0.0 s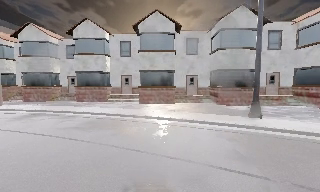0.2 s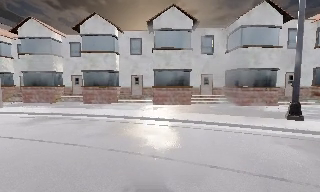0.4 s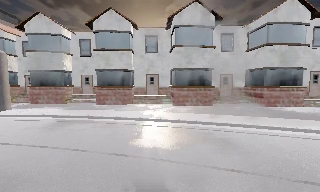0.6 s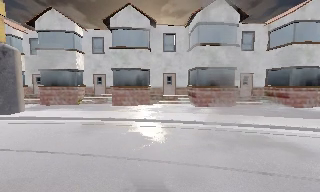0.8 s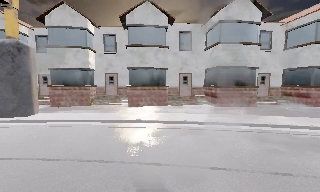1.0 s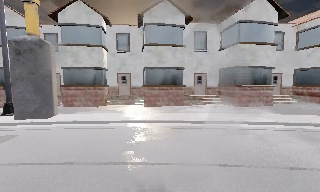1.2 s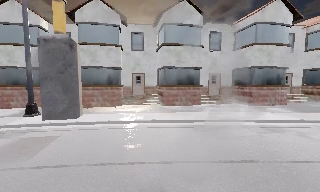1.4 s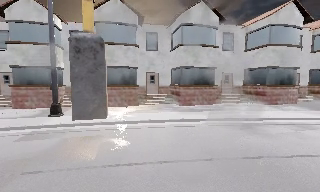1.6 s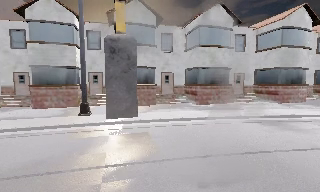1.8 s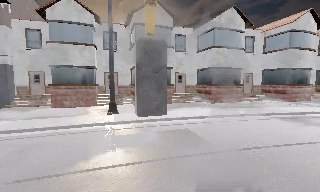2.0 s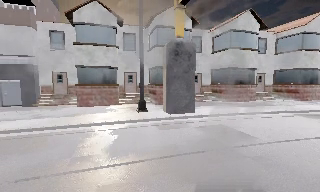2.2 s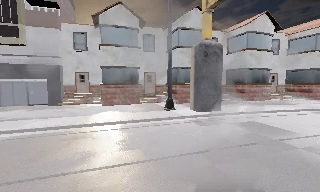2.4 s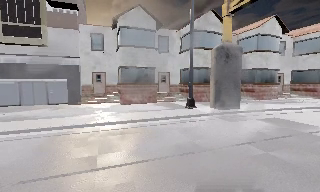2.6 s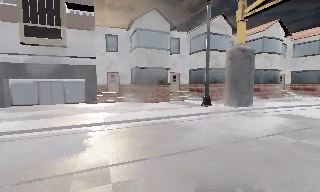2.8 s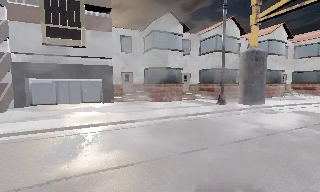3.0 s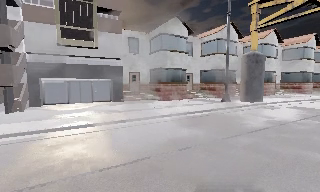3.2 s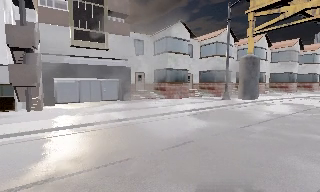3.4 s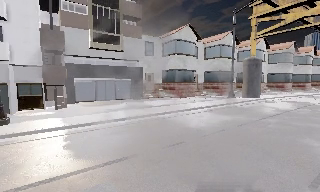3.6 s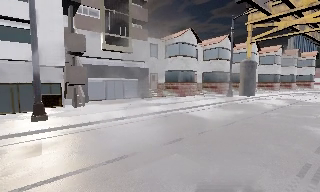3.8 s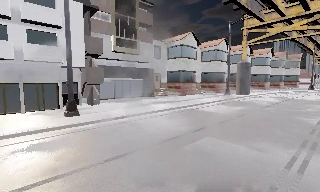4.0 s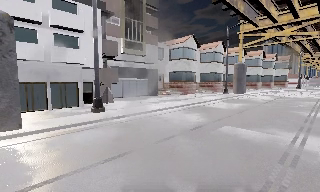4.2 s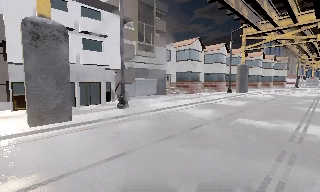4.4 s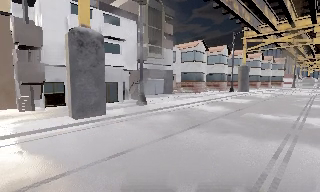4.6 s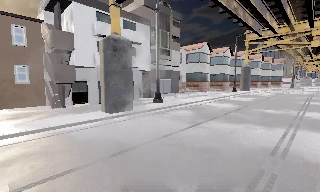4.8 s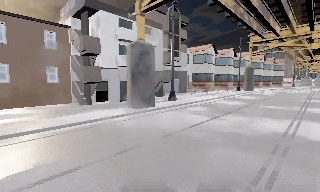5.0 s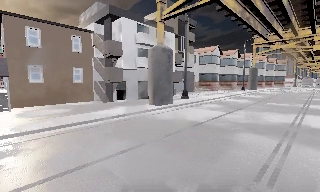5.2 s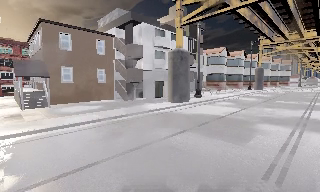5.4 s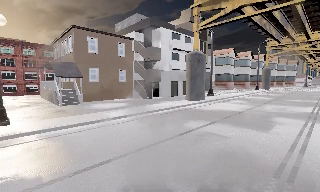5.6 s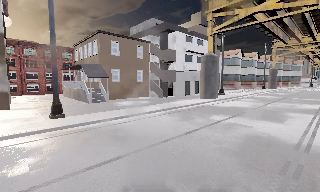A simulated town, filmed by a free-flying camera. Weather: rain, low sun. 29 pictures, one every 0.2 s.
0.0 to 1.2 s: The camera pans to its right, which is clockwise from overhead, by about 10 degrees. It travels to its left, about 14 m, so close, fixed things drift to the right.
1.2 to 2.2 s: The camera travels to its left, about 11 m, so close, fixed things drift to the right.
2.2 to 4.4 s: The camera pans to its right, which is clockwise from overhead, by about 25 degrees. It travels to its left and backward, about 25 m, so close, fixed things drift to the right.
4.4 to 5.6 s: The camera travels to its left and backward, about 13 m, so close, fixed things drift to the right.
The film runs forward here.
